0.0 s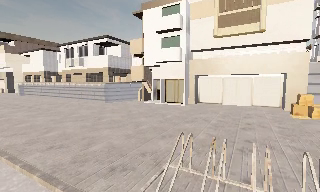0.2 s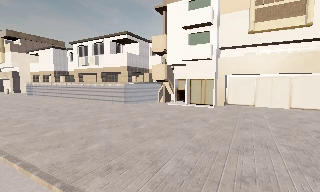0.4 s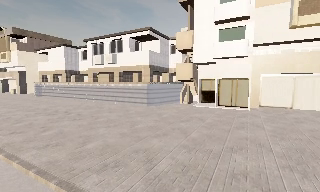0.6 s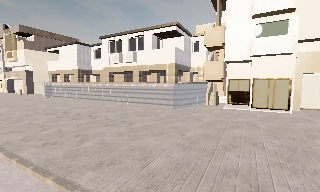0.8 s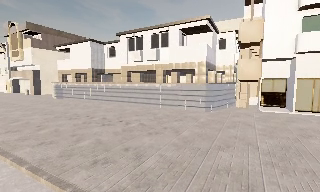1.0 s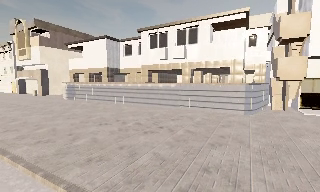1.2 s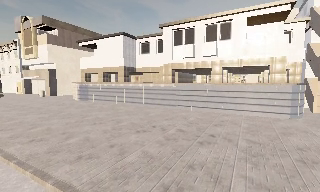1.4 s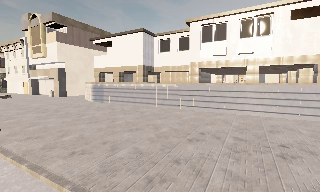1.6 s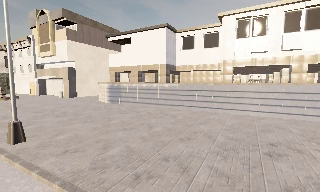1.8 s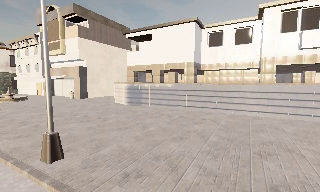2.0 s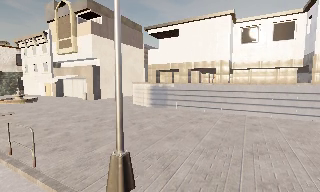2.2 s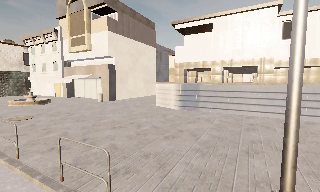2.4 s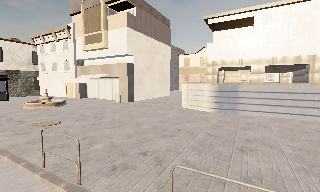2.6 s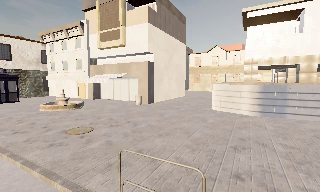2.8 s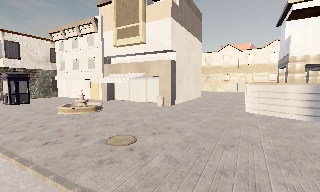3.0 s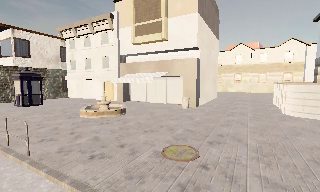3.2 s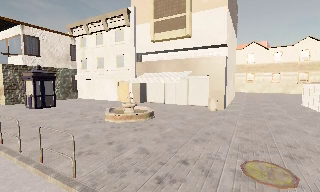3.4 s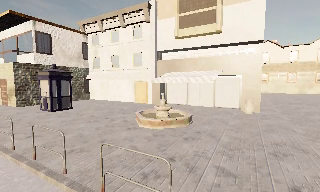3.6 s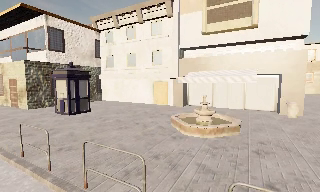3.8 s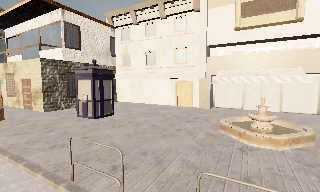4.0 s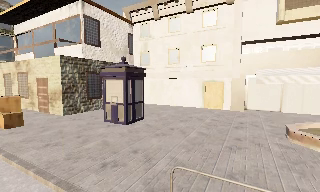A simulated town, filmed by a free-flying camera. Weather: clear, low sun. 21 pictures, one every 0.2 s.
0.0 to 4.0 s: The camera travels to its left and forward, about 45 m, so close, fixed things drift to the right.
The film runs forward here.
